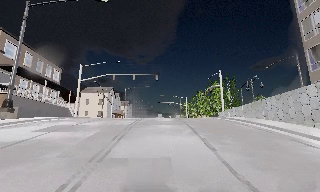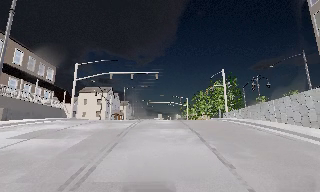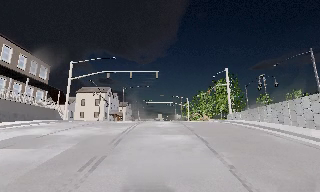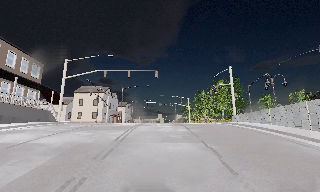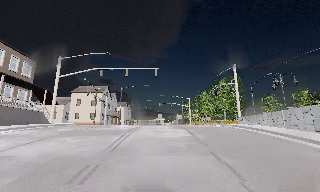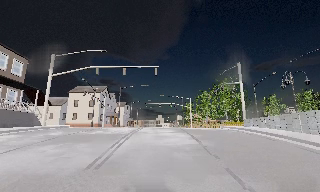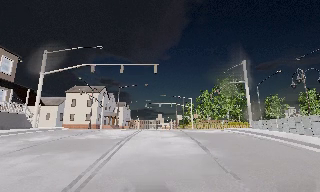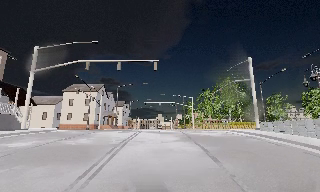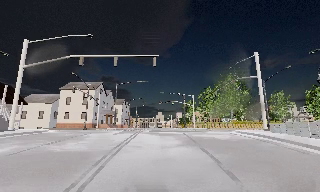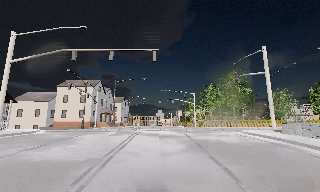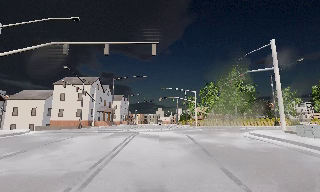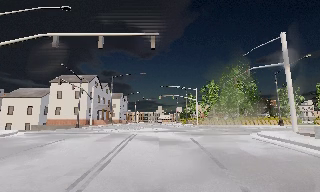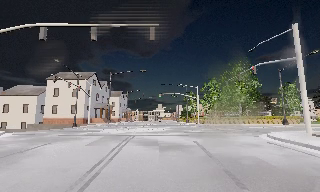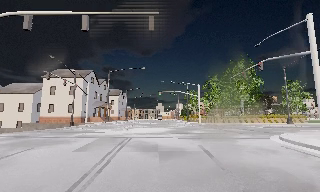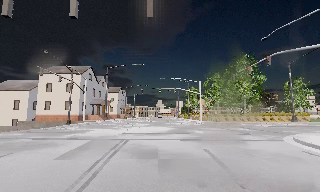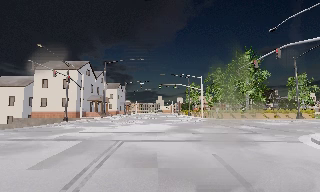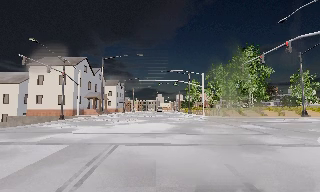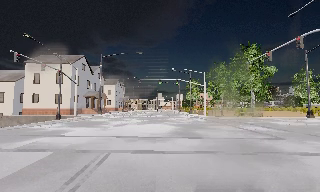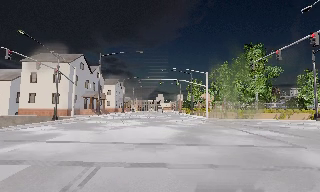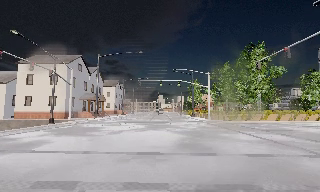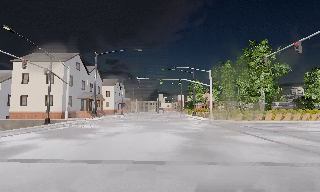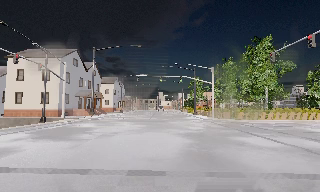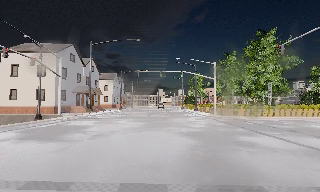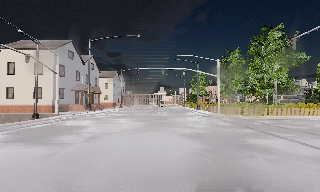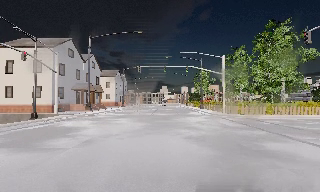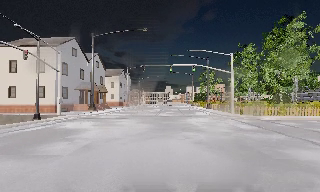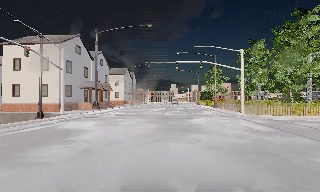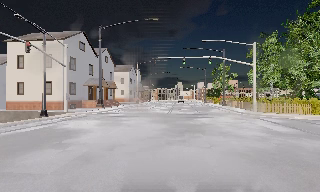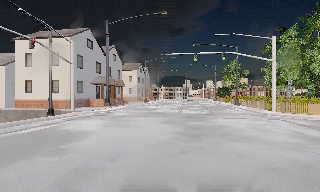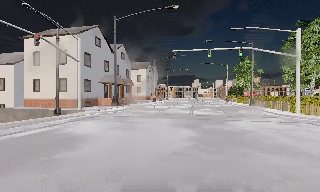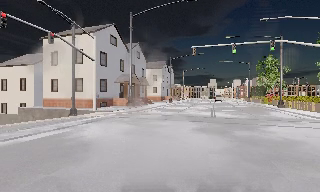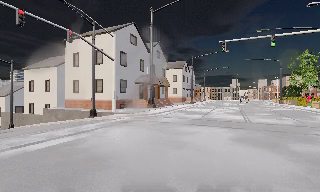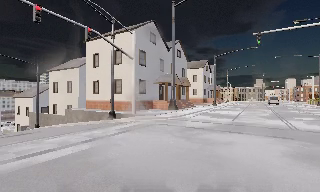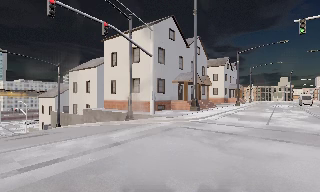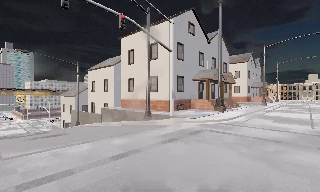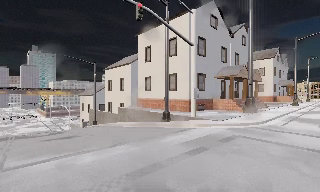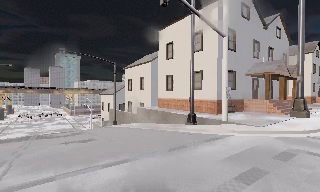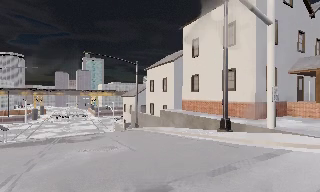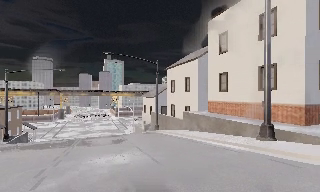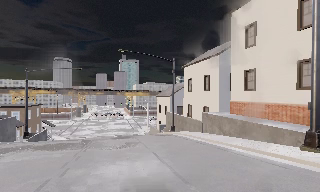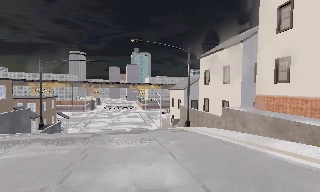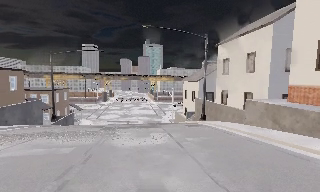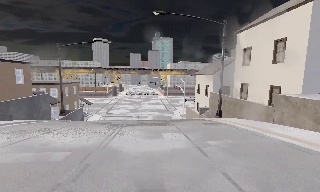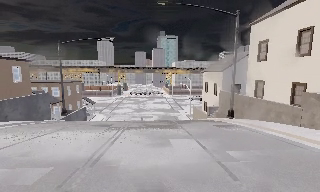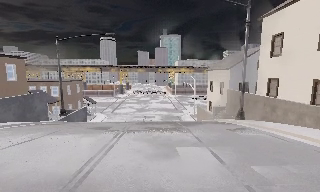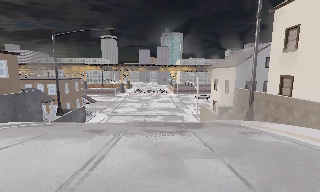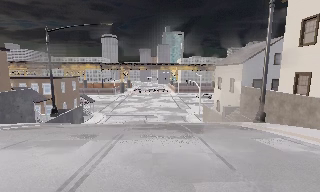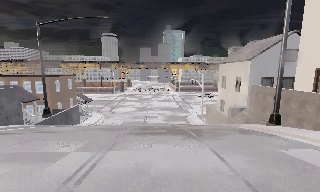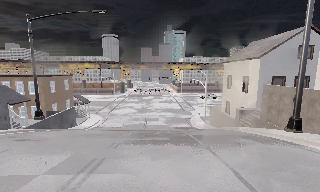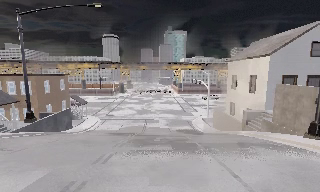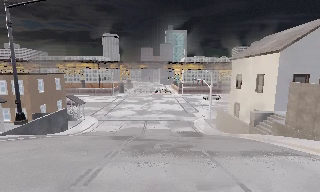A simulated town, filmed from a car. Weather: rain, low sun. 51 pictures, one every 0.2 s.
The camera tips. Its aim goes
downward.
The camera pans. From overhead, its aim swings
counterclockwise.
0.0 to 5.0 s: The camera travels forward, about 25 m, so what stands in front looms larger. Its aim tips downward by about 10 degrees.
5.0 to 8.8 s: The camera pans to its left, which is counterclockwise from overhead, by about 85 degrees. It travels forward, about 25 m. Its aim tips downward by about 10 degrees, and the scene shifts upward.
8.8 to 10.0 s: The camera travels forward, about 8 m, so what stands in front looms larger.
The film runs forward here.
